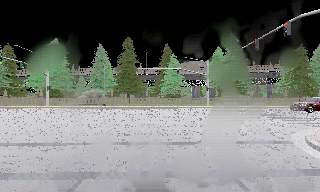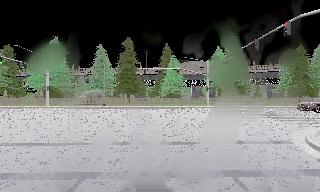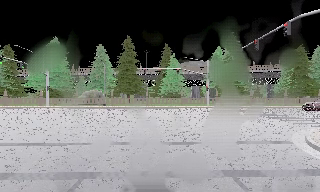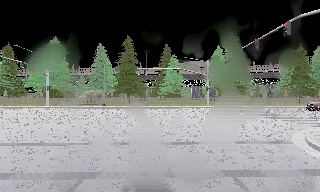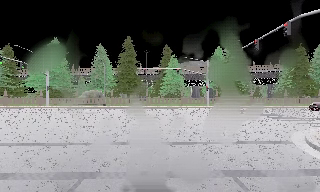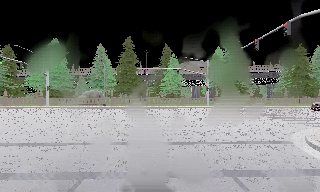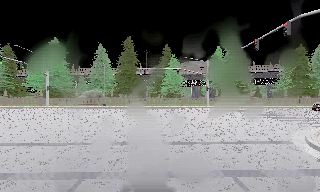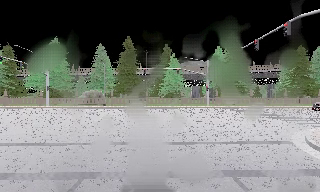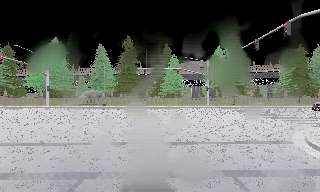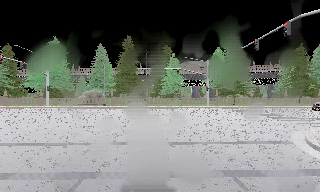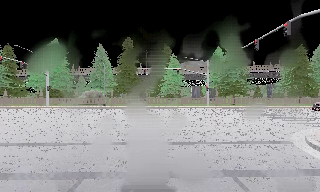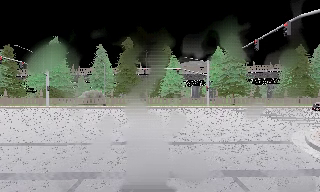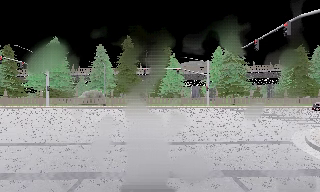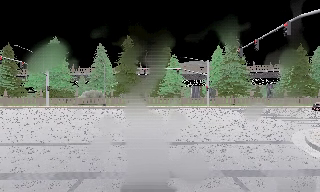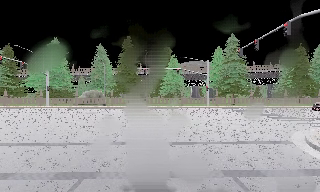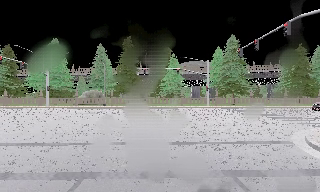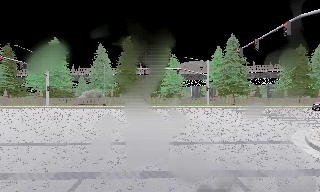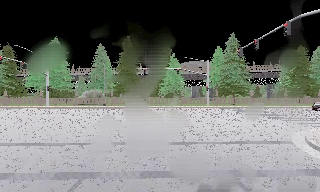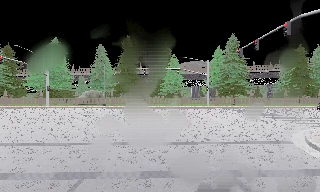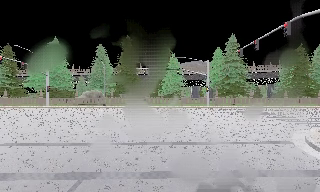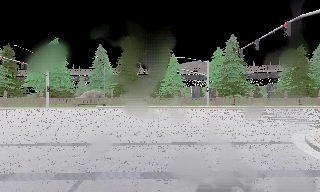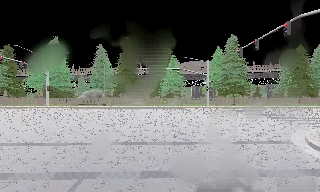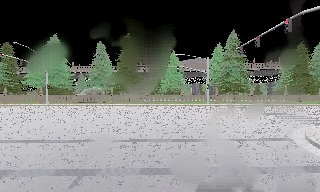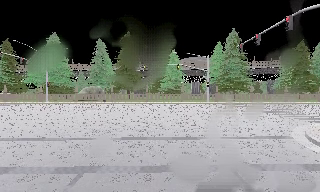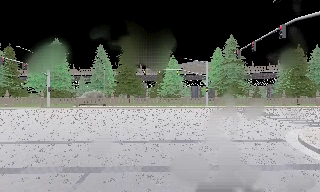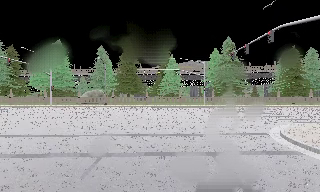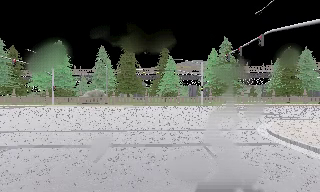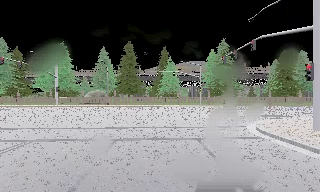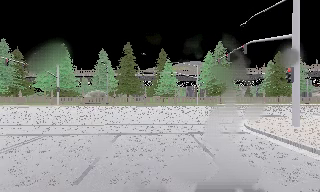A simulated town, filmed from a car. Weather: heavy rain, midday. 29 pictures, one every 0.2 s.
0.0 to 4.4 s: The camera keeps its place and its aim.
4.4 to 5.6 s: The camera travels backward, about 4 m, so what stands in front gets smaller. It gains speed.
The film runs backward here.
